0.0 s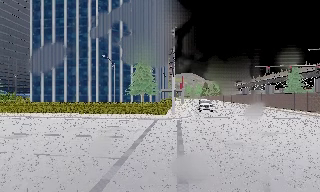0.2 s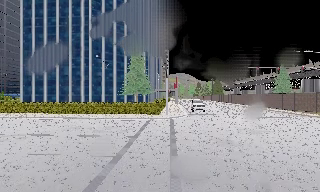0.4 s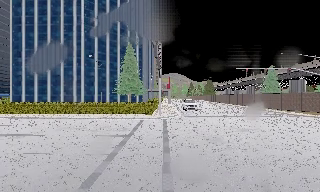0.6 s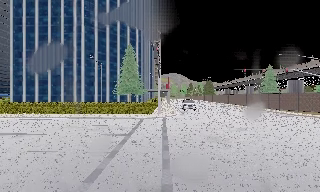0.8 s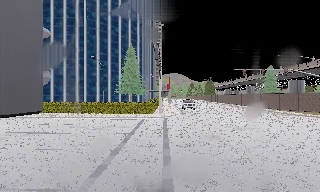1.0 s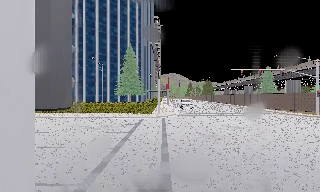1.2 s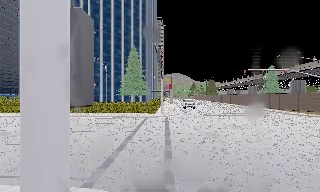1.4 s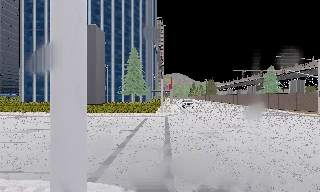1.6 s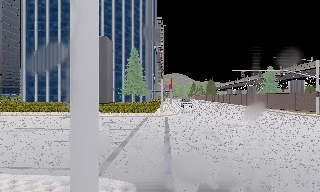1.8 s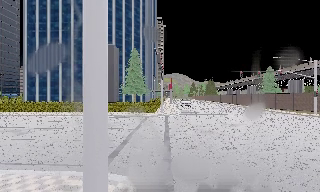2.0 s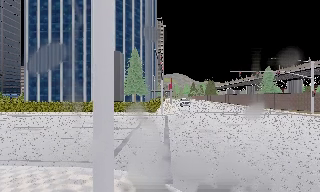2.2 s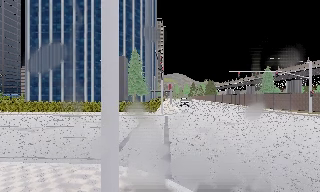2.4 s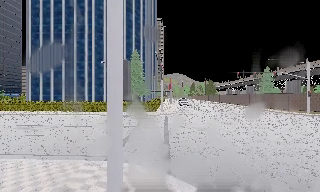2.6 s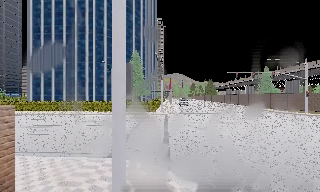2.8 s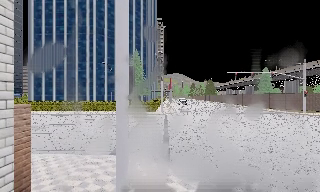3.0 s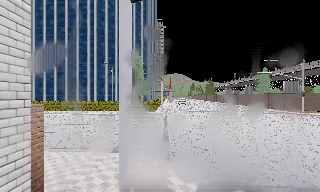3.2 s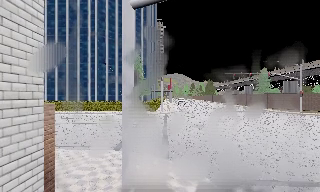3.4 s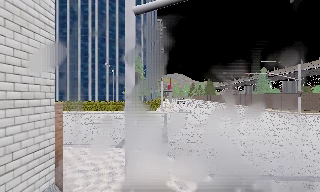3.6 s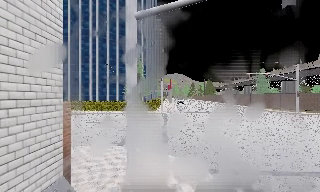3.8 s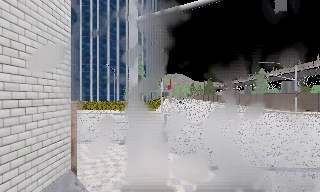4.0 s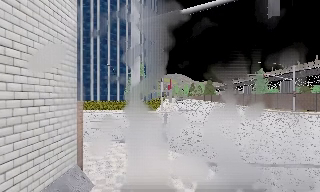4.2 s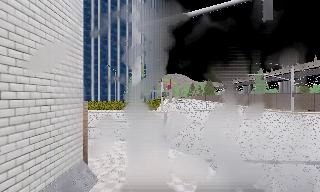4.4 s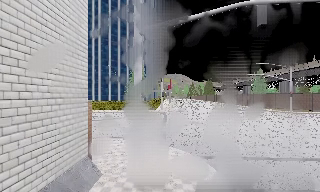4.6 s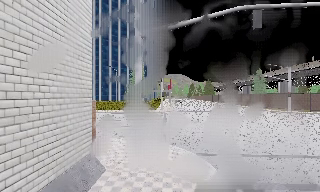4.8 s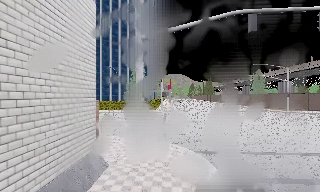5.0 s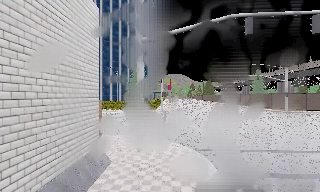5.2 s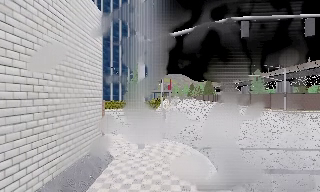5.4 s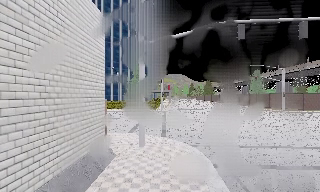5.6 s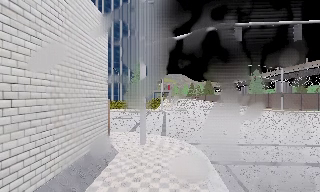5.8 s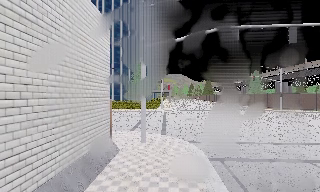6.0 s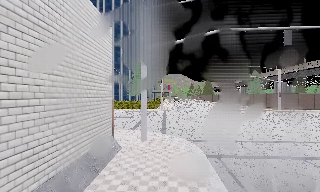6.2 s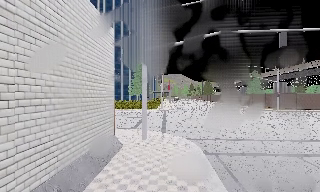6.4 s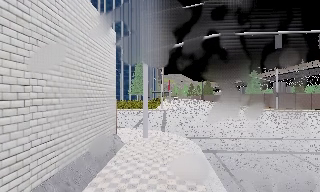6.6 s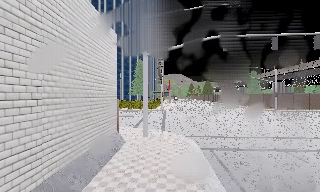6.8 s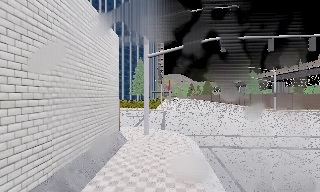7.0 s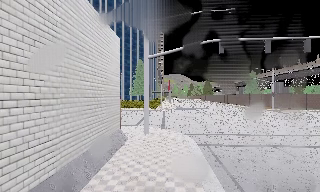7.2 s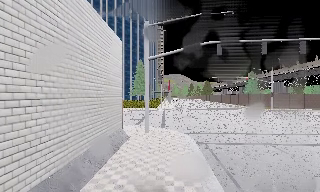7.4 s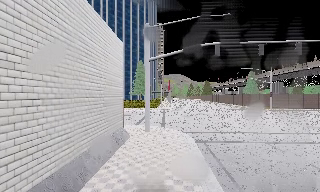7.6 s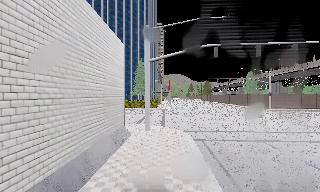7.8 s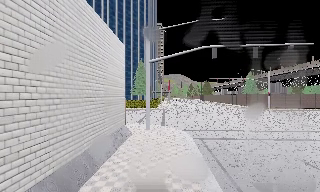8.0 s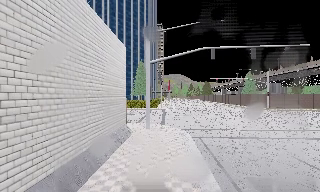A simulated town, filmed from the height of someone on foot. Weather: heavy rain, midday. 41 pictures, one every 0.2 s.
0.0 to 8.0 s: The camera travels backward, about 13 m, so what stands in front gets smaller.
The film runs backward here.
